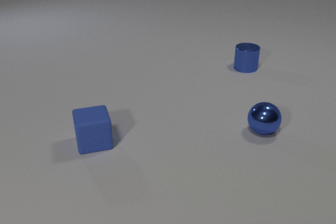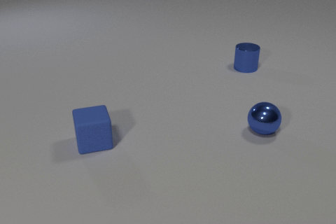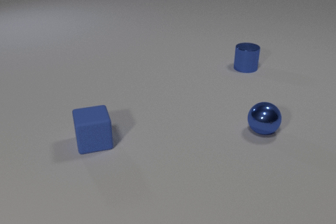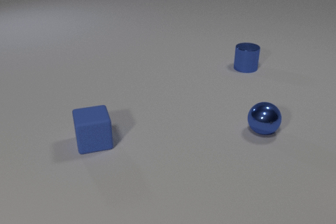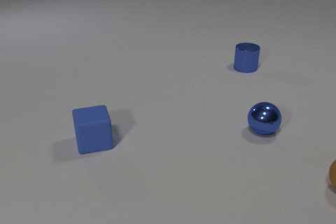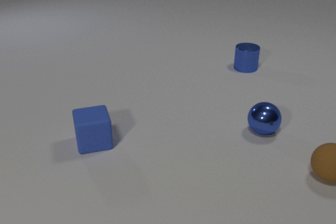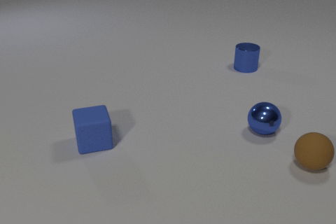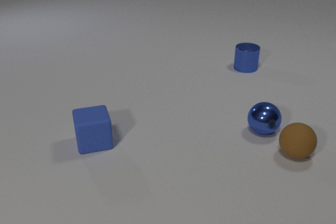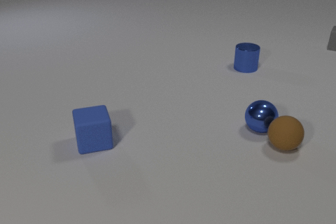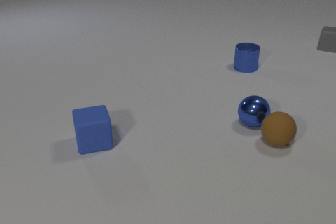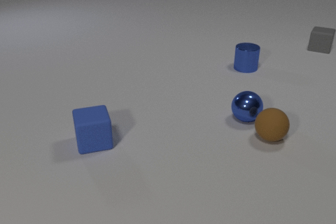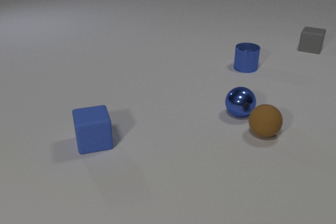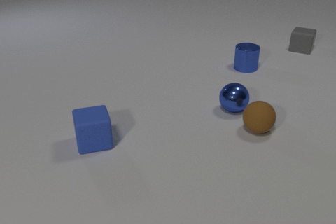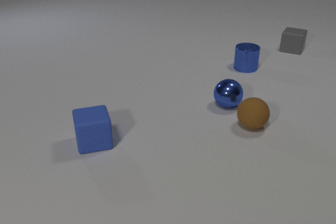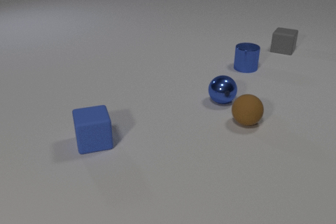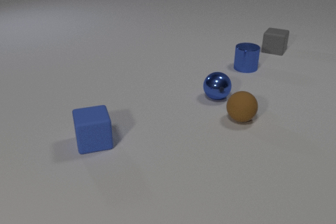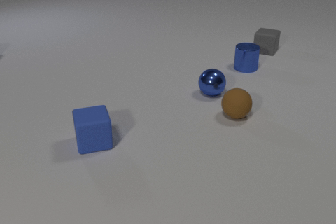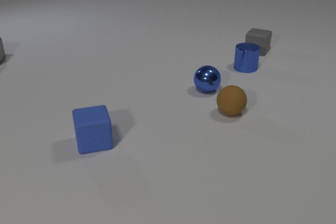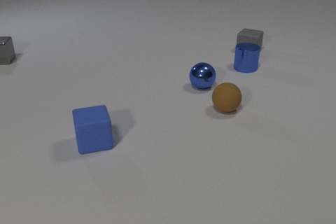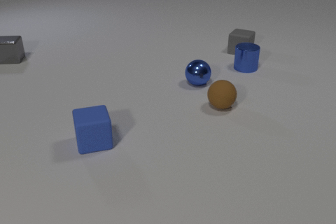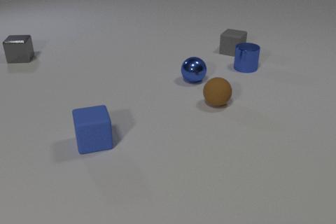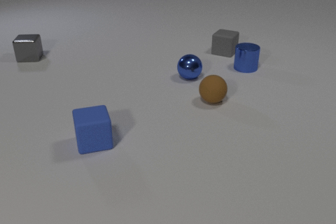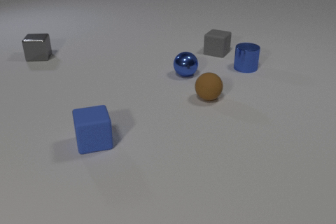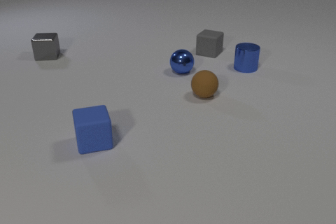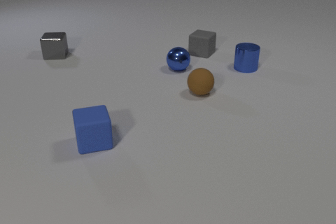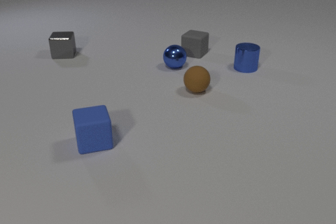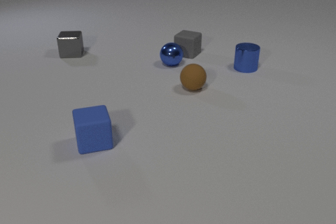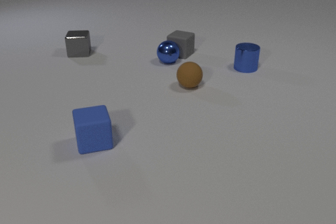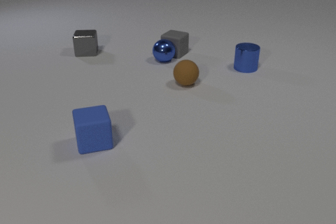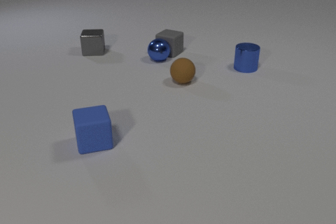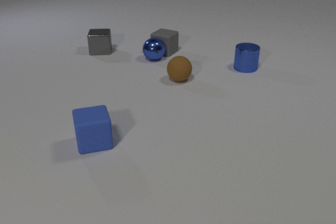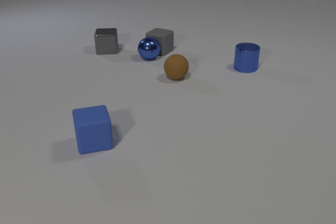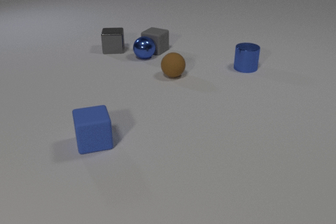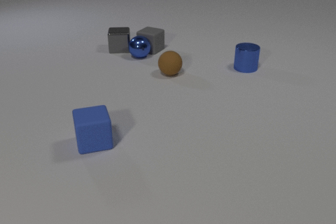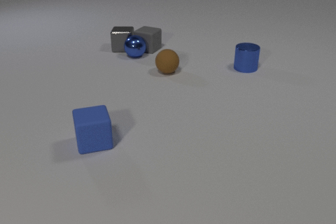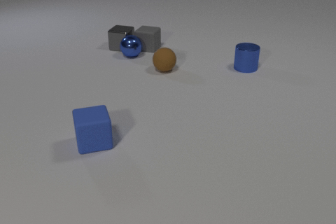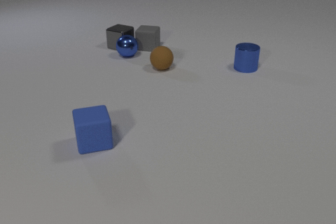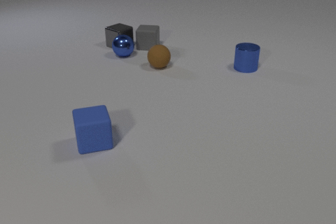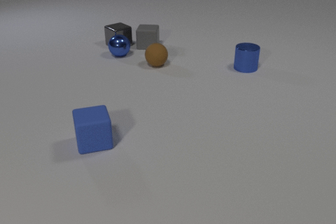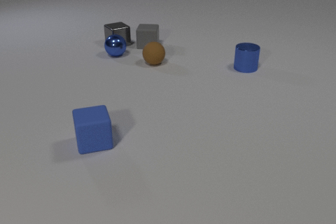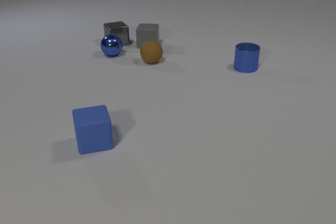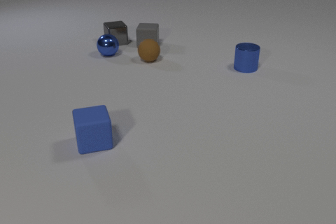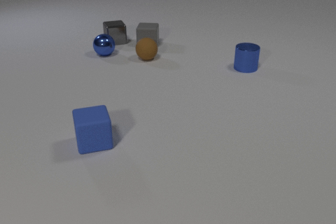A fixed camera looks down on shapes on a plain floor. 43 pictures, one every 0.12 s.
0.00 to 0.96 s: The brown rubber sphere comes in at the right edge, rolls to the left and away from the camera. The gray rubber cube comes in at the right edge, slides to the left. The brown rubber sphere and the blue metal sphere collide.
0.96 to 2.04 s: The brown rubber sphere rolls to the left and away from the camera. The blue metal sphere rolls away from the camera and to the left. The gray rubber cube slides to the left and toward the camera. The gray metal cube comes in at the left edge.
2.04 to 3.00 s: The brown rubber sphere rolls away from the camera and to the left. The blue metal sphere rolls away from the camera and to the left. The gray rubber cube slides to the left. The gray metal cube slides to the right.
3.00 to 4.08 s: The brown rubber sphere rolls away from the camera and to the left. The blue metal sphere rolls to the left and away from the camera. The gray rubber cube slides to the left. The gray metal cube slides to the right. The blue metal sphere and the gray rubber cube collide. The blue metal sphere and the gray metal cube collide. The gray rubber cube and the gray metal cube collide.
4.08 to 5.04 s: The brown rubber sphere rolls away from the camera and to the left. The blue metal sphere rolls to the left. The gray rubber cube slides away from the camera, spins so that its near face slides to the right, counterclockwise seen from above. The gray metal cube slides away from the camera, spins clockwise seen from above by about 75 degrees, its near face sliding to the left.
How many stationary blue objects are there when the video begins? 3.
What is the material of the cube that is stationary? rubber.
Are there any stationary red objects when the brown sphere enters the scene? no.
